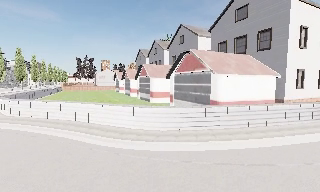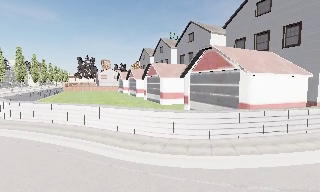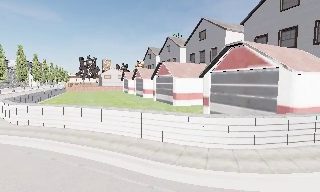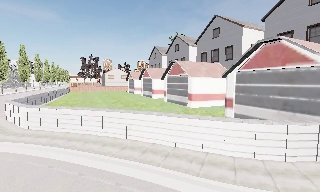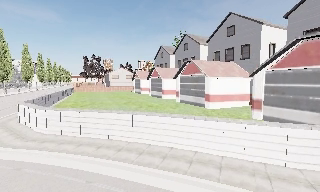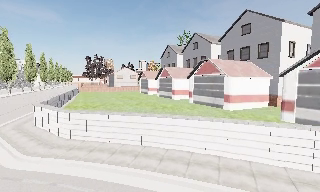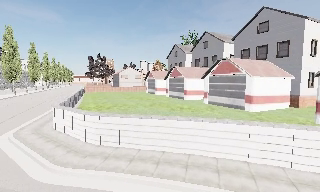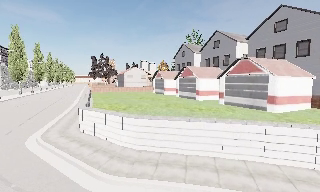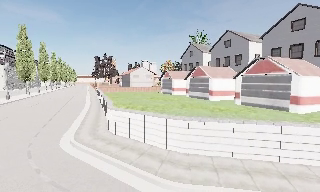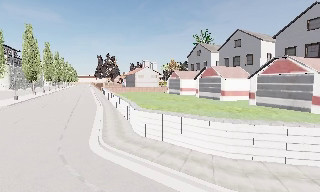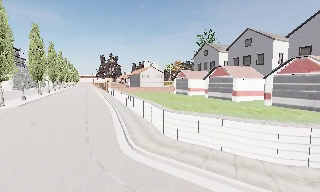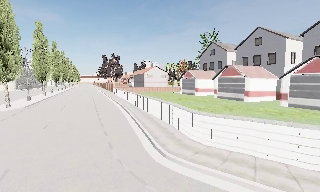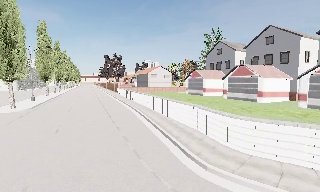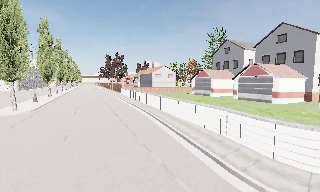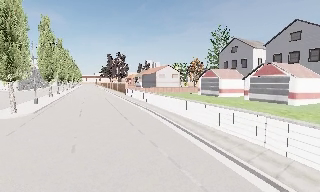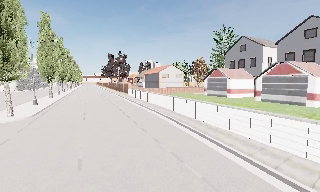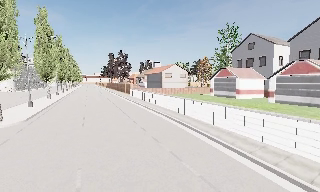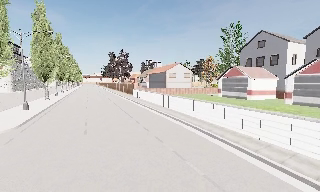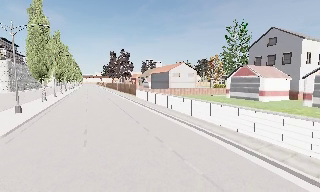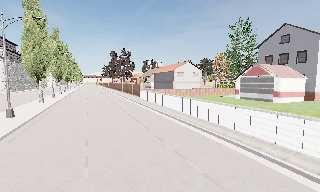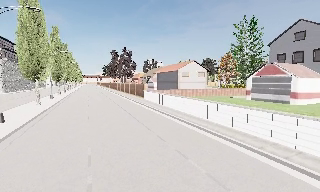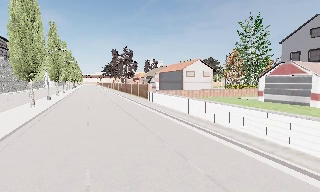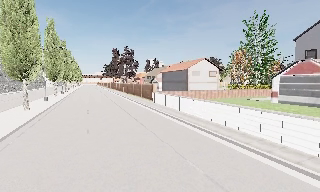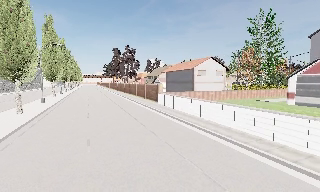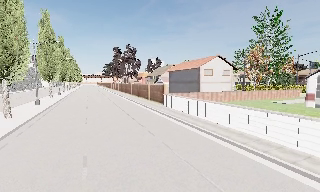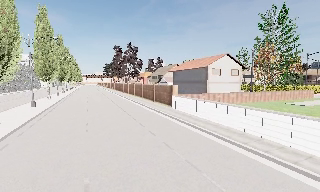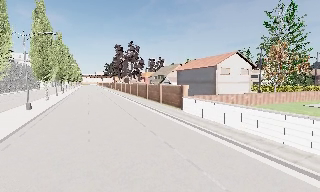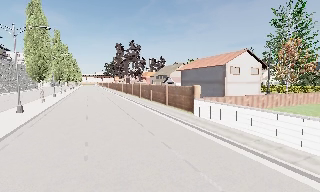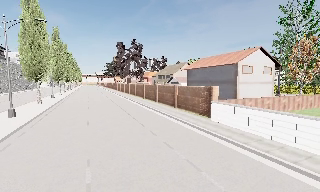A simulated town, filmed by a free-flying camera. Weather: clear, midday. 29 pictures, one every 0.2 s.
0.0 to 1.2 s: The camera travels to its left and forward, about 12 m, so close, fixed things drift to the right.
1.2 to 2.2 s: The camera travels to its left, about 9 m, so close, fixed things drift to the right.
2.2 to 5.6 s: The camera travels forward and to its left, about 30 m, so what stands in front looms larger.
The film runs forward here.
